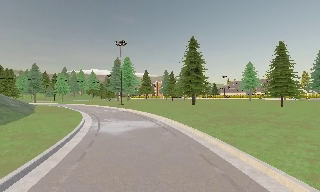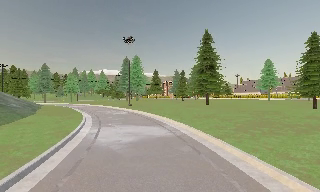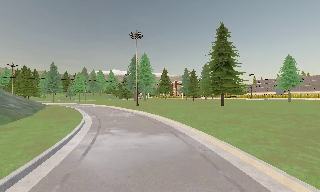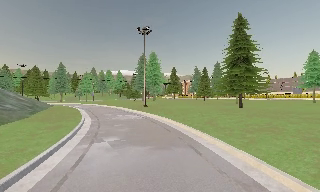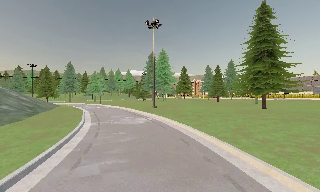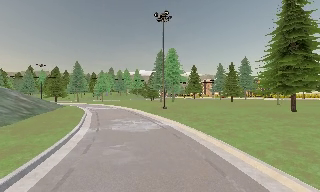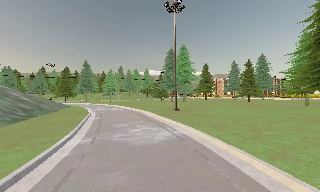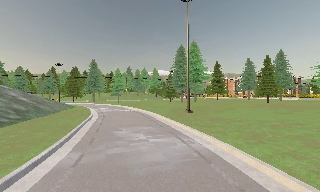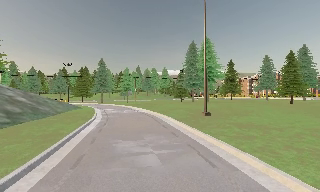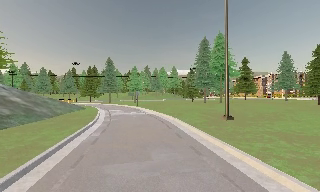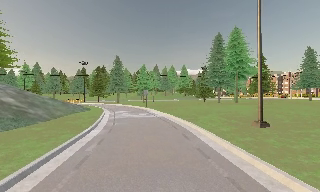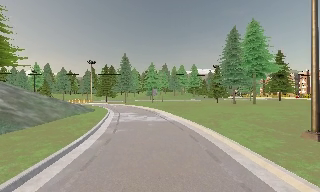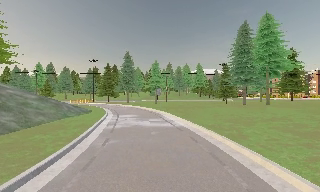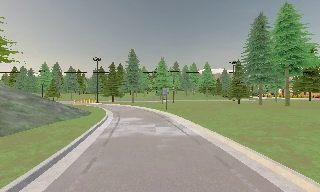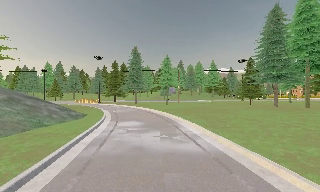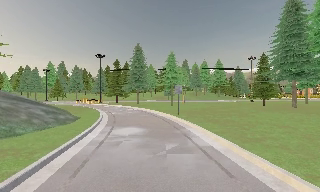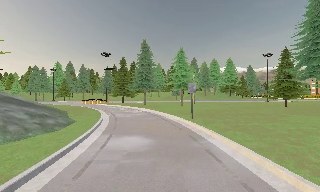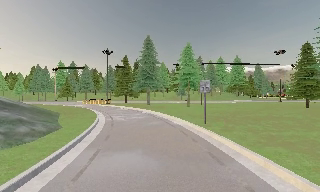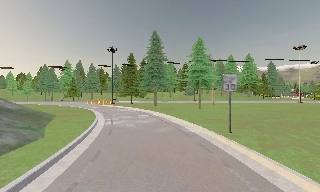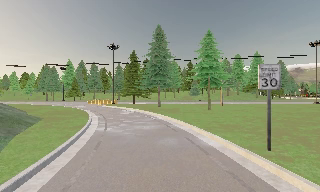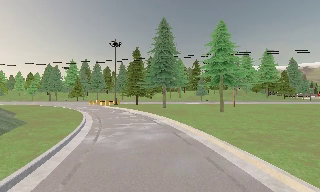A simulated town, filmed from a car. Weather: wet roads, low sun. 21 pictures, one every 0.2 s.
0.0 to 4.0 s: The camera swings to its left by about 50 degrees, and the scene slides to the right. It travels forward, about 45 m.
The film runs forward here.
